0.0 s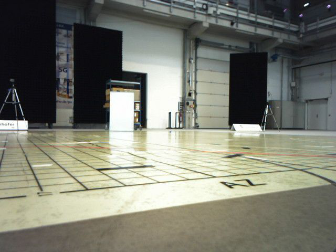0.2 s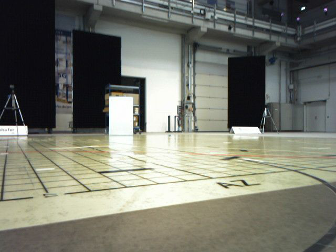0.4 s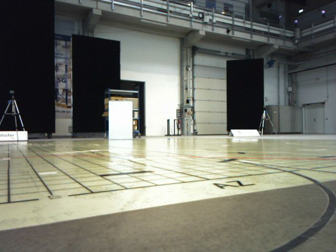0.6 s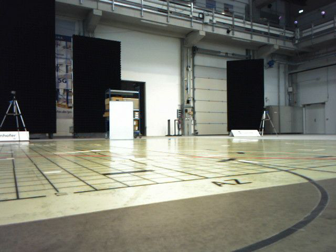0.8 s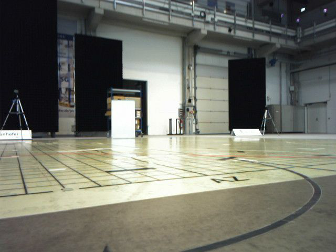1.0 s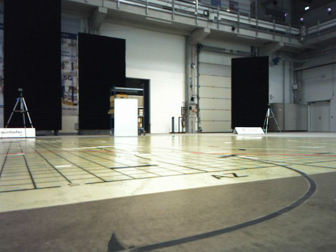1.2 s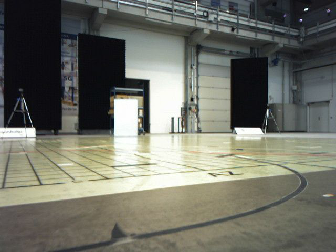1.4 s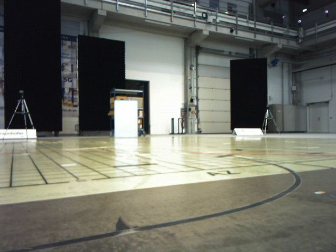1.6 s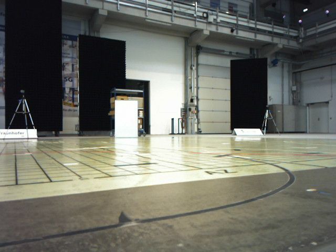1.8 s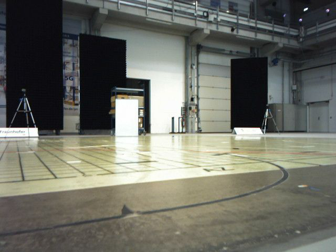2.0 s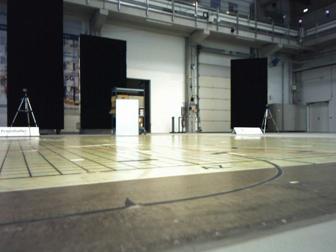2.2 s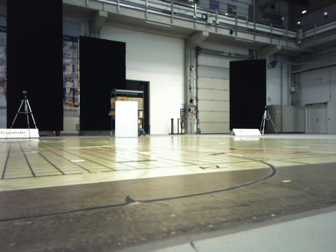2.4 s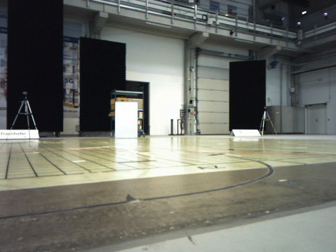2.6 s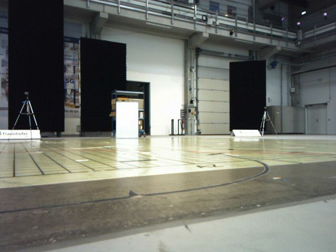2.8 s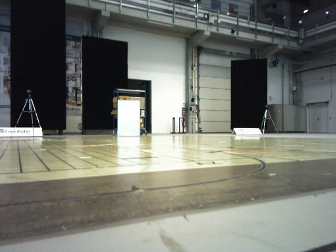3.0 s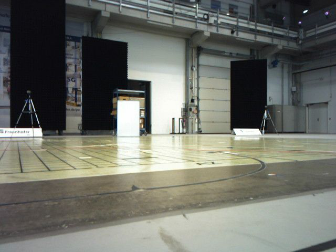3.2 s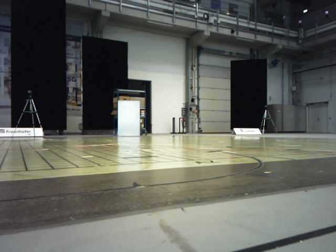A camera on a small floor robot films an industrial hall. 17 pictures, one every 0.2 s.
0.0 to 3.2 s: The camera travels backward, about 0.6 m, so what stands in front gets smaller.
The film runs backward here.
